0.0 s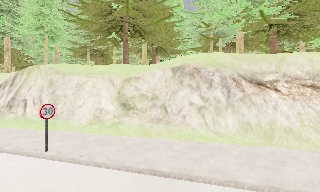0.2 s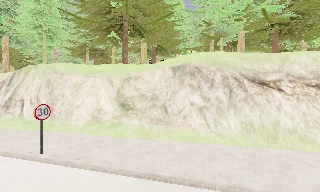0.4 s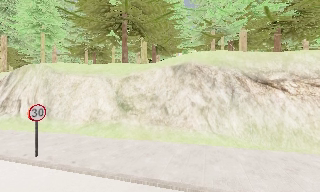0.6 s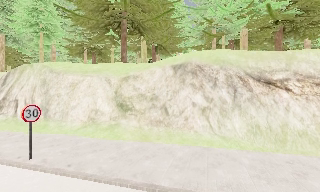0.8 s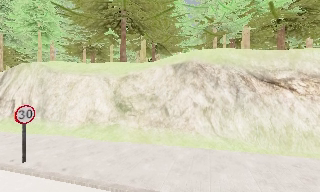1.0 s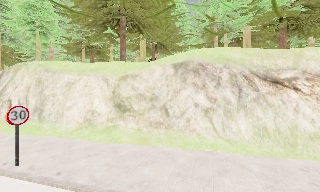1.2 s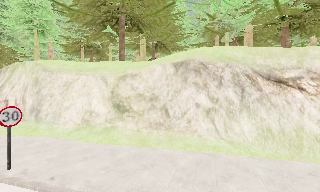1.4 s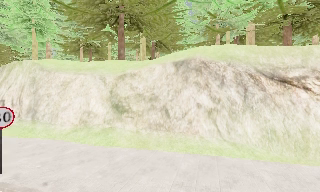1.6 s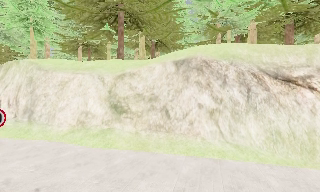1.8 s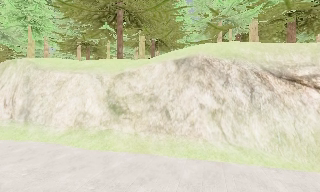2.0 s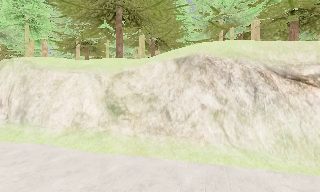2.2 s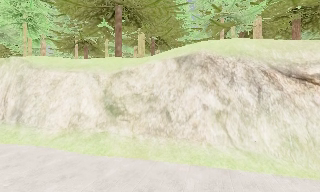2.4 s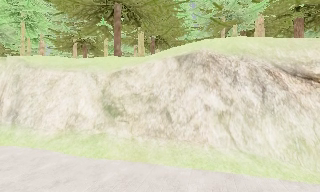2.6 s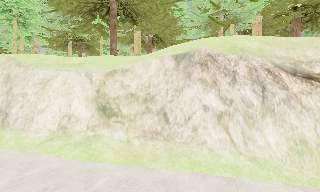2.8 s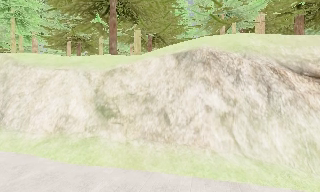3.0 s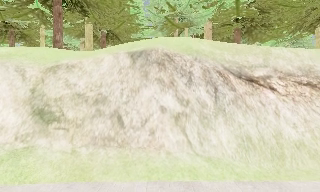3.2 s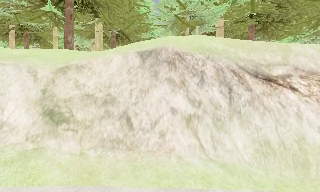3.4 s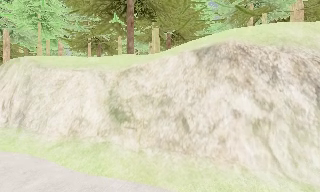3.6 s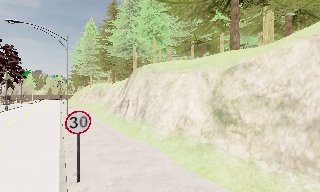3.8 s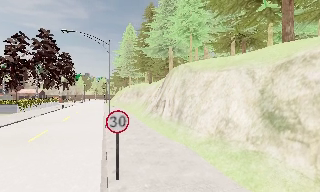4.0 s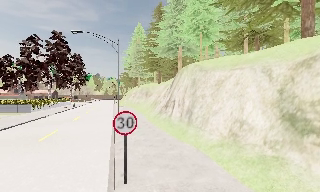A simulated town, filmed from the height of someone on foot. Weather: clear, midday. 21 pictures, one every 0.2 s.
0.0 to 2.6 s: The camera travels forward, about 4 m, so what stands in front looms larger.
2.6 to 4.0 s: The camera swings to its left by about 60 degrees, and the scene slides to the right. It travels forward, about 2 m.
The film runs forward here.
